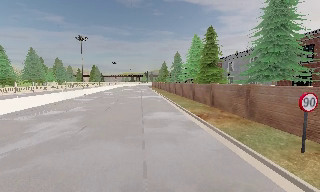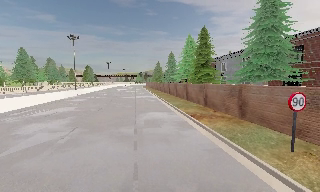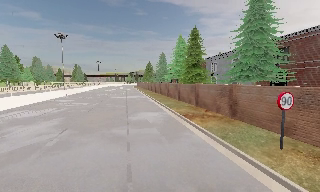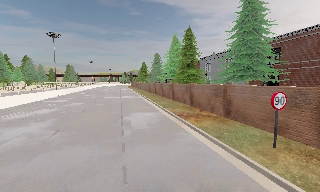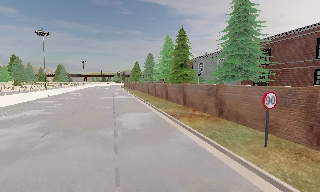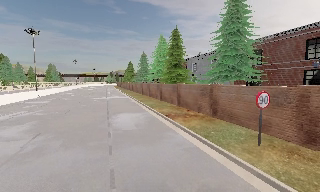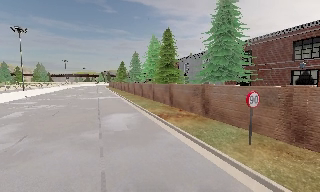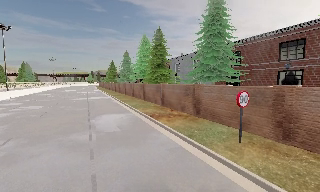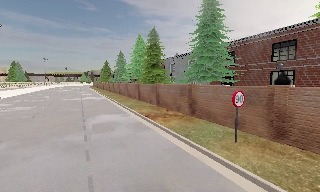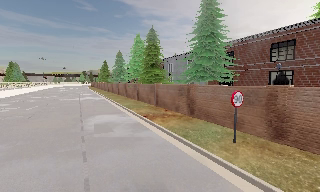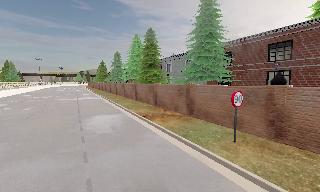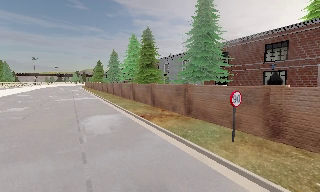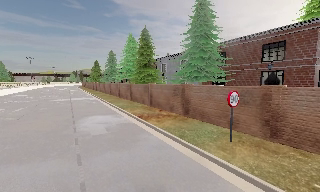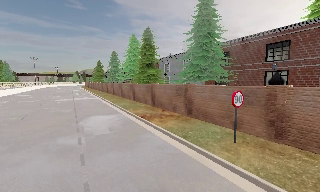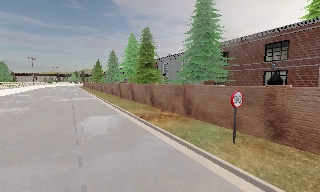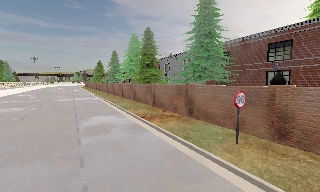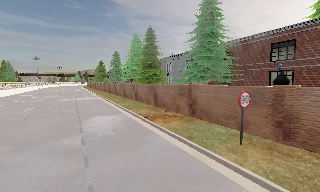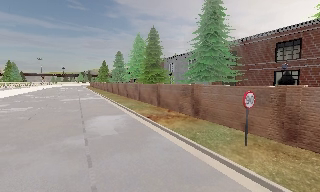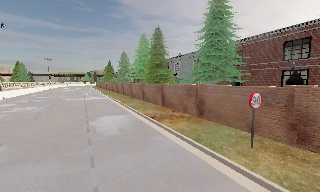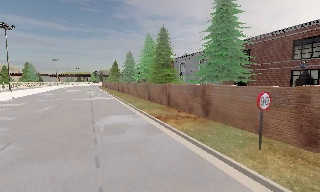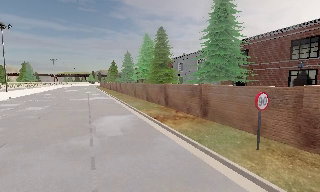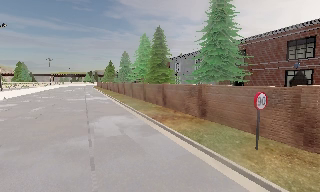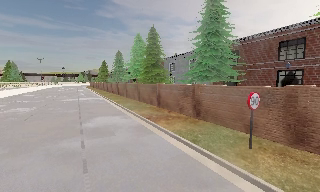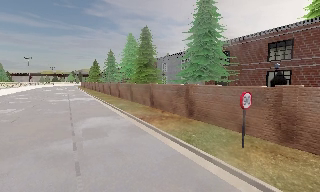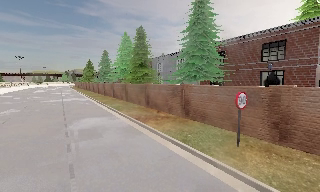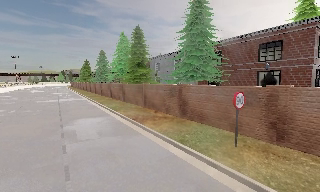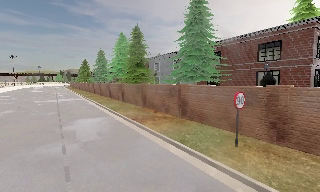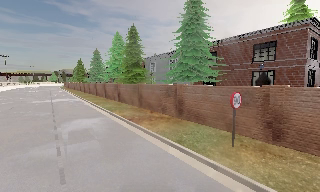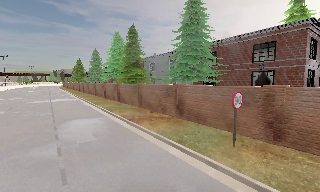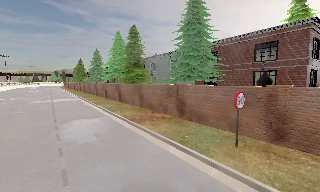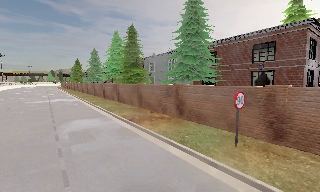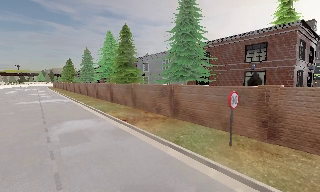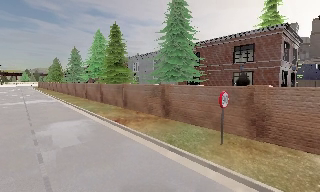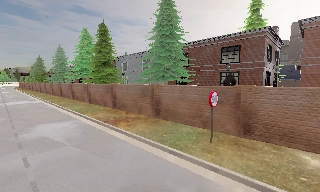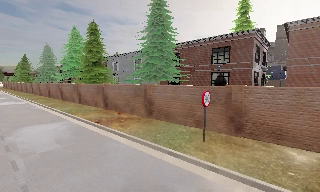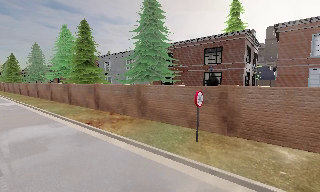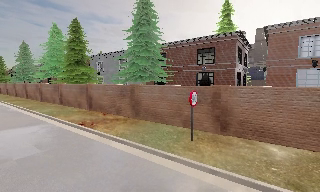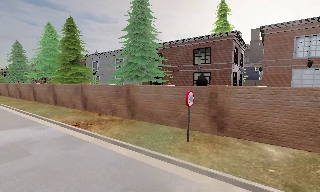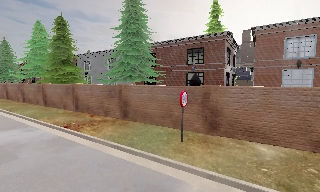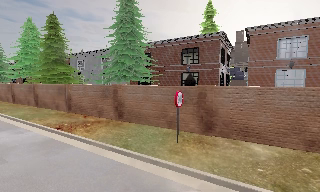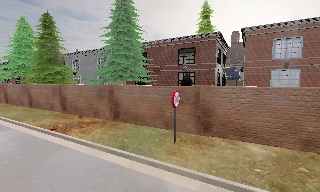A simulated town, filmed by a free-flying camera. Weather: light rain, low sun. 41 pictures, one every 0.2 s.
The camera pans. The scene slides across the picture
to the left.
The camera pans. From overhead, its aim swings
clockwise.
0.0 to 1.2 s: The camera pans to its right, which is clockwise from overhead, by about 15 degrees.
1.2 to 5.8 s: The camera pans to its right, which is clockwise from overhead, by about 15 degrees. It travels forward and to its left, about 1.5 m, so what stands in front looms larger.
5.8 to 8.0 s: The camera swings to its right by about 25 degrees, and the scene slides to the left. It travels to its left, about 0.5 m.
The film runs forward here.
